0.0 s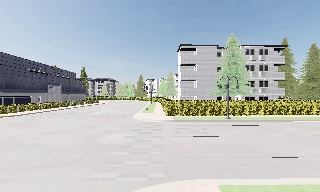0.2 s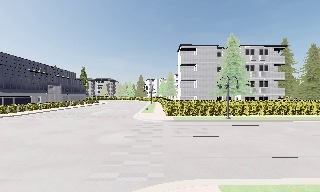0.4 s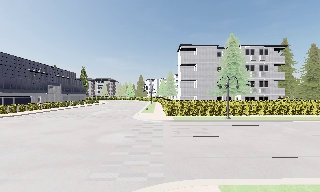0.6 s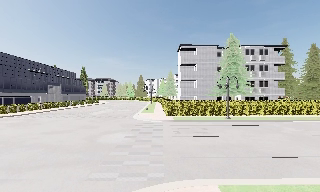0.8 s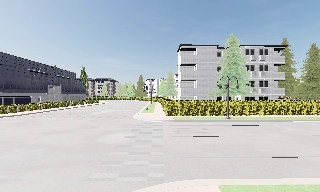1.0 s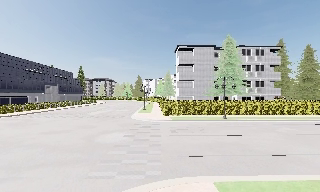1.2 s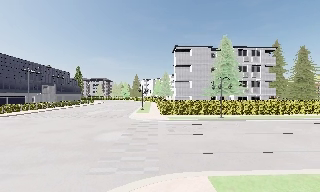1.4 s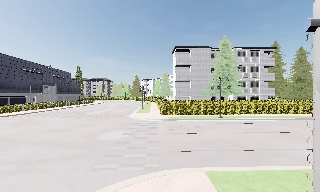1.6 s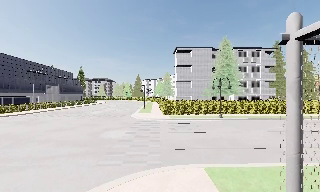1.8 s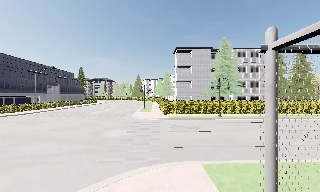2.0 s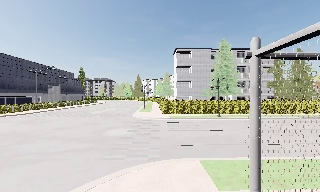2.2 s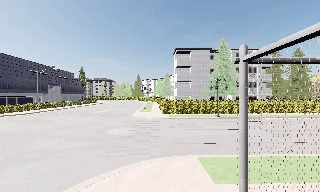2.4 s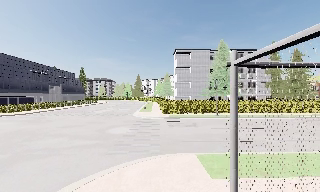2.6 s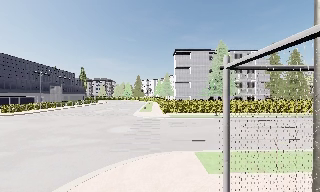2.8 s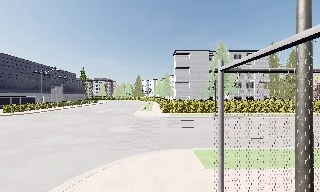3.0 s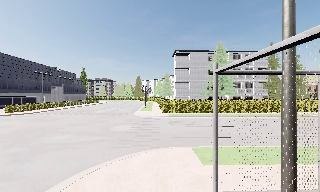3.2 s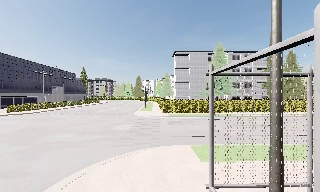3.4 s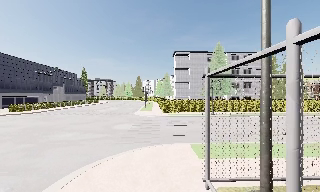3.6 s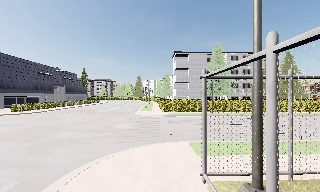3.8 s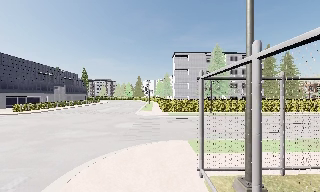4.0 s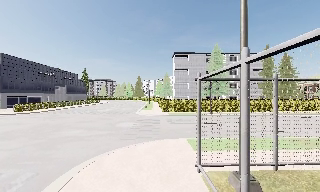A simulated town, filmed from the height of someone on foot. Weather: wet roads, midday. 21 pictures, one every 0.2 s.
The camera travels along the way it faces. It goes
backward.
0.0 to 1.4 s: The camera travels backward, about 1 m, so what stands in front gets smaller. It gains speed.
1.4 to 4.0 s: The camera travels backward, about 4 m, so what stands in front gets smaller.
The film runs backward here.
